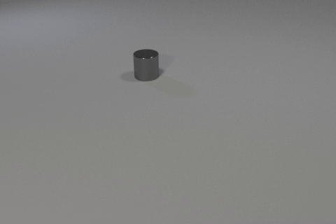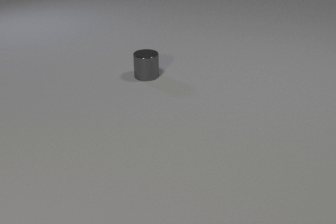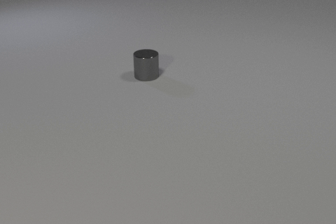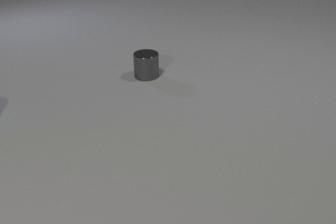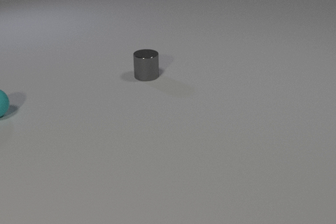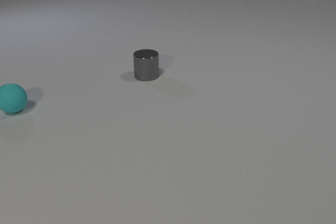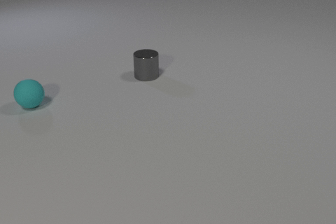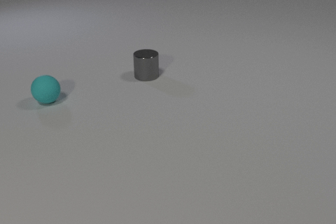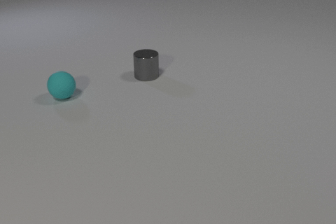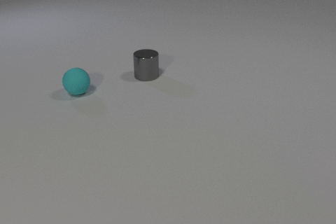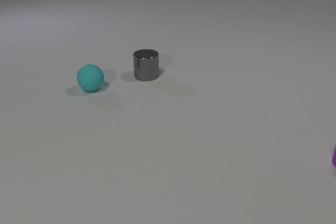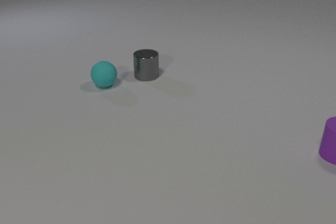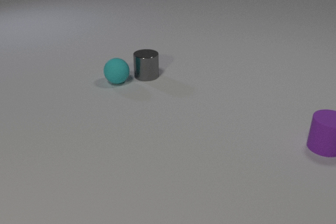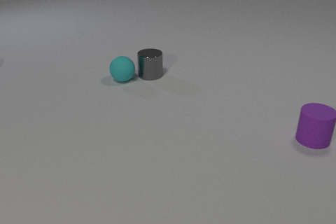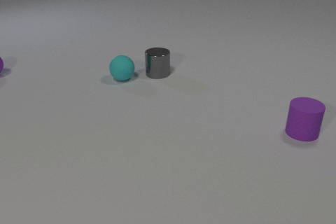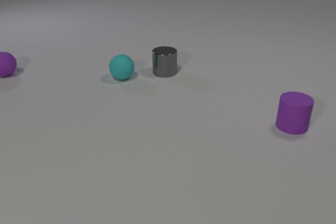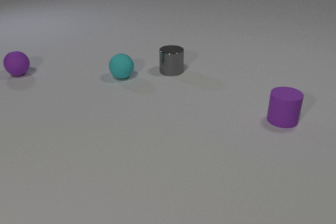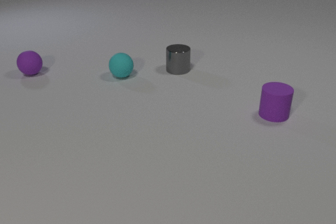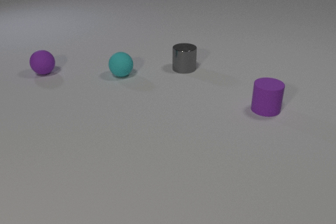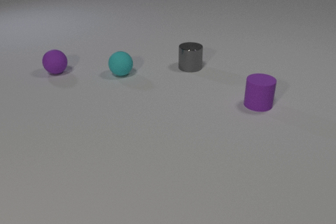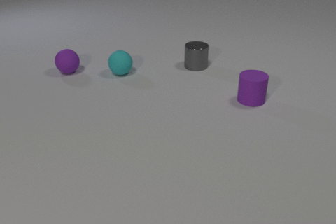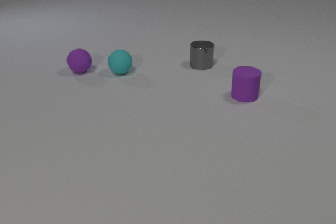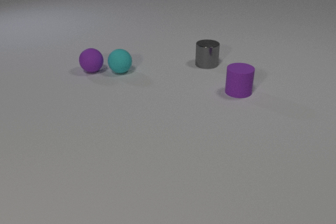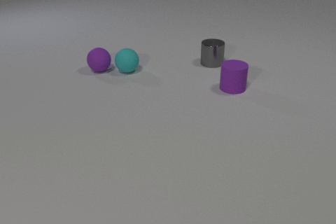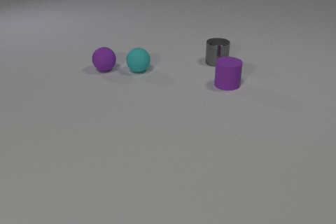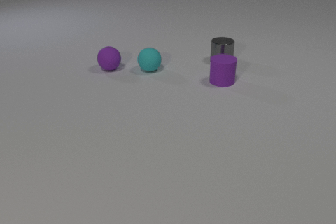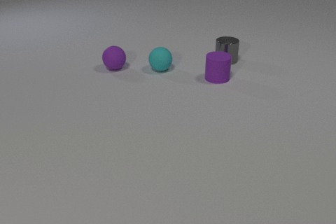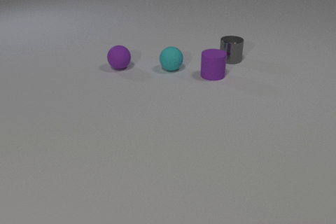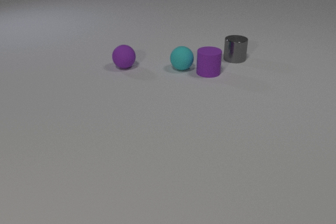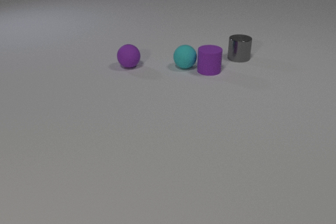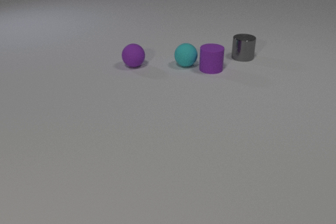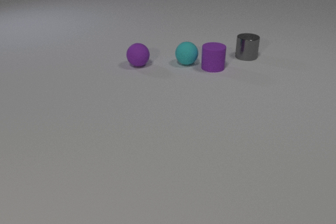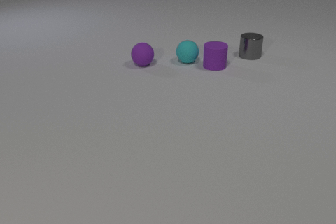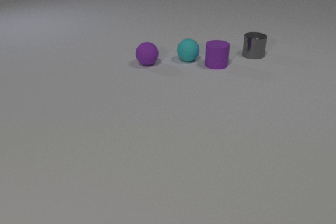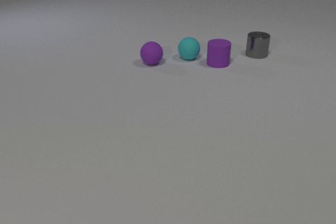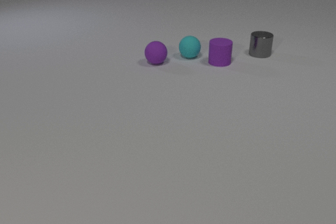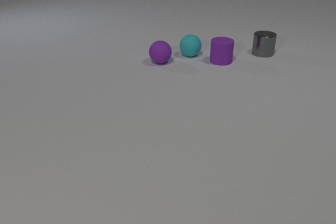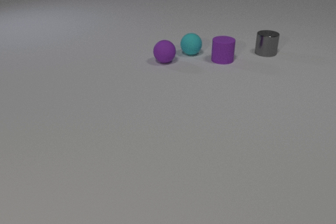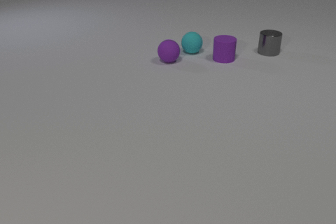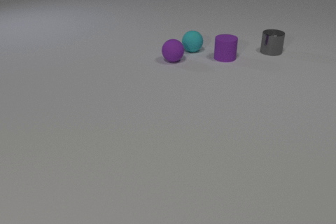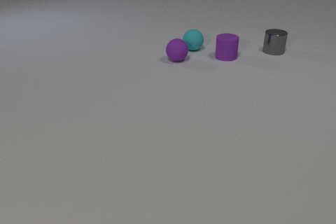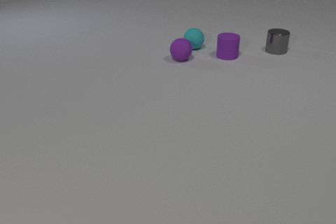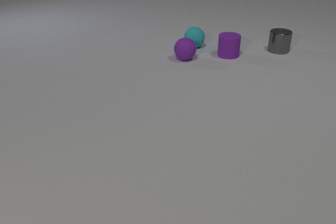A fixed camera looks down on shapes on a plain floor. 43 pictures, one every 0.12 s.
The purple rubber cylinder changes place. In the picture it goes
away from the camera.
The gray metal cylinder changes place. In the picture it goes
to the right.
0.00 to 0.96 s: The cyan rubber sphere comes in at the left edge, rolls to the right.
0.96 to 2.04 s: The cyan rubber sphere rolls to the right and away from the camera. The gray metal cylinder slides to the right and away from the camera. The purple rubber sphere comes in at the left edge, rolls to the right. The purple rubber cylinder comes in at the right edge, slides to the left and away from the camera. The cyan rubber sphere and the gray metal cylinder collide.
2.04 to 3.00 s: The cyan rubber sphere rolls to the right and away from the camera. The gray metal cylinder slides to the right and away from the camera. The purple rubber sphere rolls to the right. The purple rubber cylinder slides away from the camera and to the left. The cyan rubber sphere and the purple rubber sphere collide.
3.00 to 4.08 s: The cyan rubber sphere rolls to the right and away from the camera. The gray metal cylinder slides to the right and away from the camera. The purple rubber sphere rolls to the right. The purple rubber cylinder slides away from the camera. The cyan rubber sphere and the purple rubber cylinder collide.
4.08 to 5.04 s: The cyan rubber sphere rolls away from the camera. The gray metal cylinder slides to the right and away from the camera. The purple rubber sphere rolls to the right. The purple rubber cylinder slides away from the camera and to the right.
What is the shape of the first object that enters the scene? sphere.
How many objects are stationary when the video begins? 1.
What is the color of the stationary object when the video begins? gray.
